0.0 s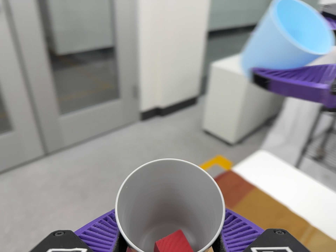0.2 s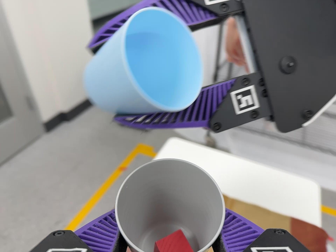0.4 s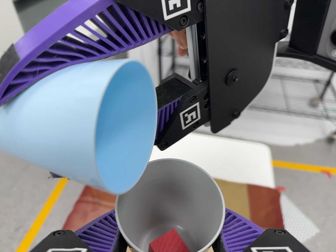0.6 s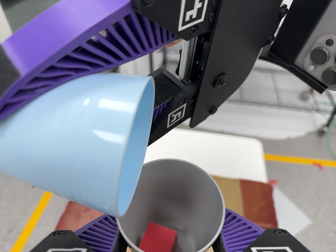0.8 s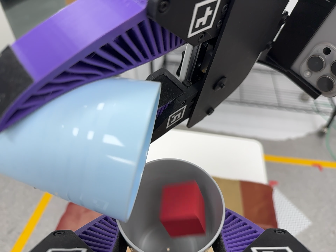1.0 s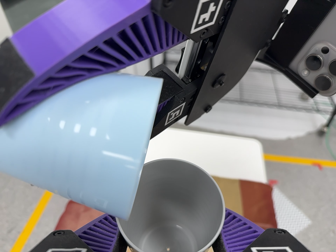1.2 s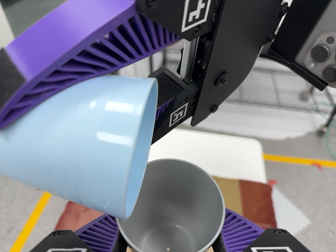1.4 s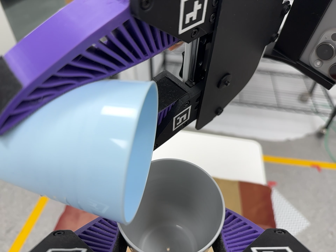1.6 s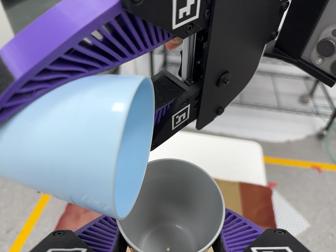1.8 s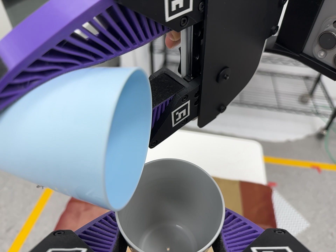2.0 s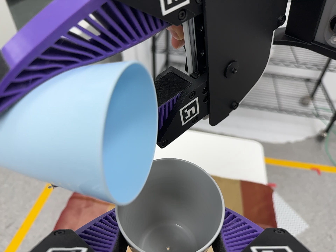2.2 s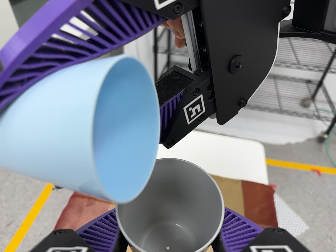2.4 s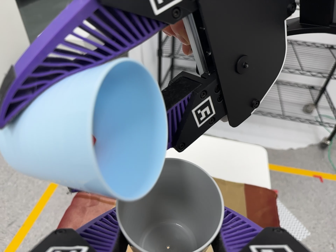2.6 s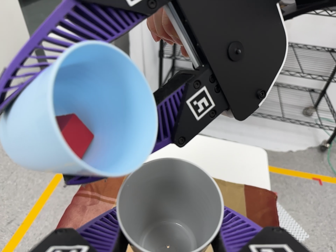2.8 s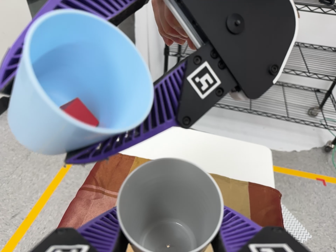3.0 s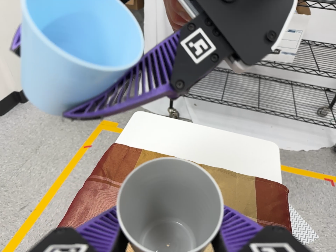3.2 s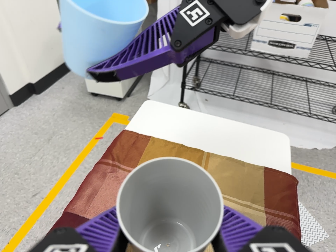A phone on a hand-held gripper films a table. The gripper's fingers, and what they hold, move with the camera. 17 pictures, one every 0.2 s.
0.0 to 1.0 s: The camera swings to its right by about 30 degrees, and the scene slides to the left. It travels toward the top of its view, forward and to its right, about 9 cm. Its aim tips toward the bottom of its view by about 10 degrees. It rolls about its line of sight by about 25 degrees, and the scene rotates counterclockwise.
1.0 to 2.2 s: The camera shifts only a little, or ends up much as it began.
2.2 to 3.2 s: The camera travels toward the bottom of its view, about 5 cm, so close, fixed things drift upward.
The film runs backward here.
